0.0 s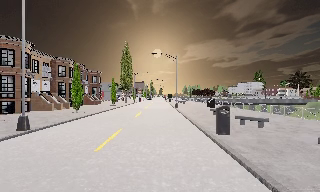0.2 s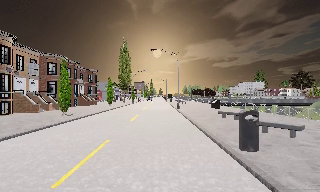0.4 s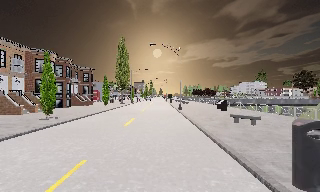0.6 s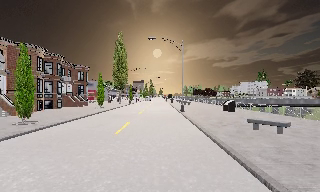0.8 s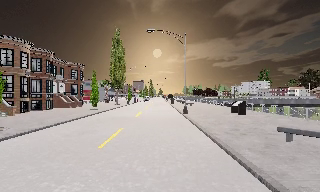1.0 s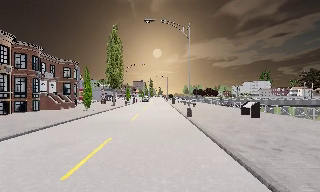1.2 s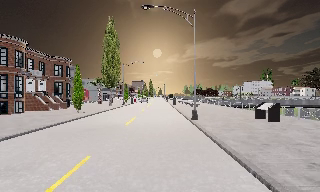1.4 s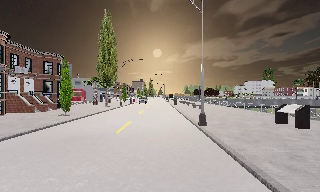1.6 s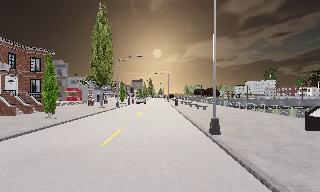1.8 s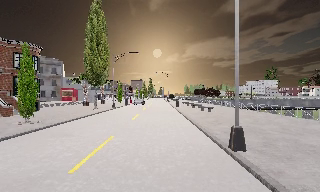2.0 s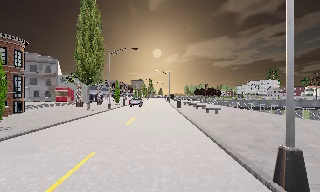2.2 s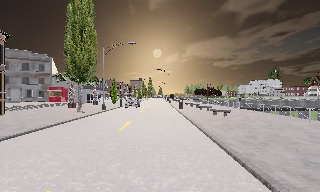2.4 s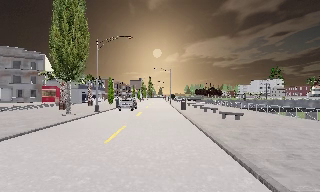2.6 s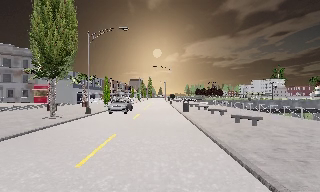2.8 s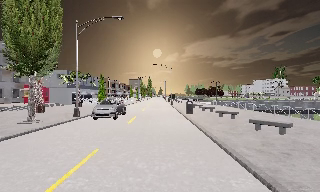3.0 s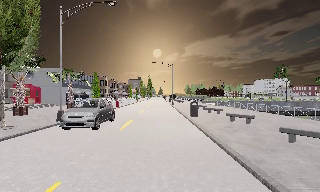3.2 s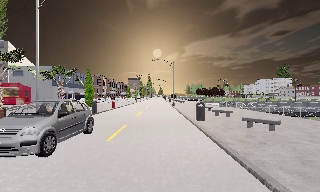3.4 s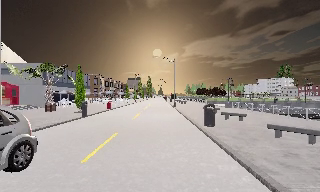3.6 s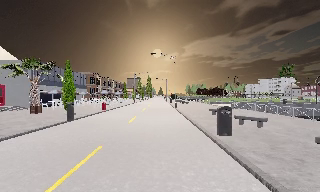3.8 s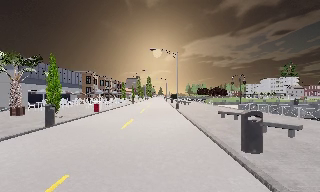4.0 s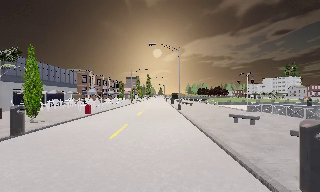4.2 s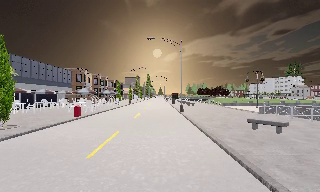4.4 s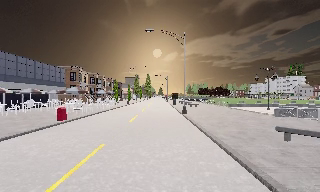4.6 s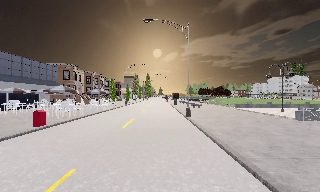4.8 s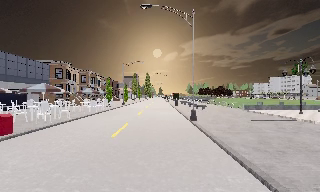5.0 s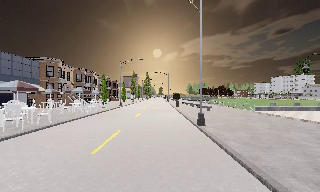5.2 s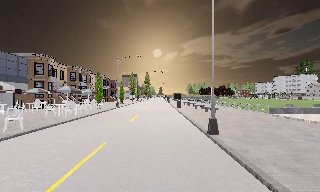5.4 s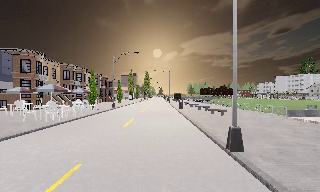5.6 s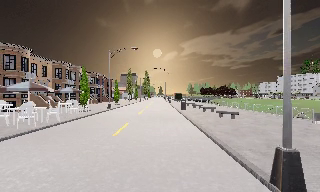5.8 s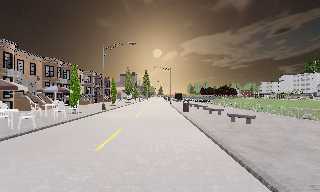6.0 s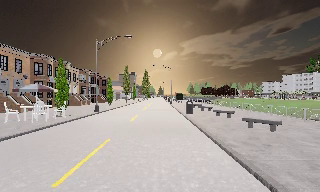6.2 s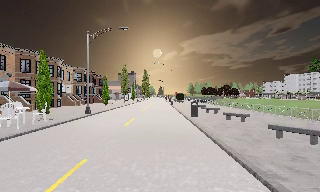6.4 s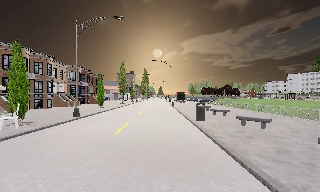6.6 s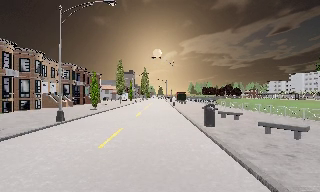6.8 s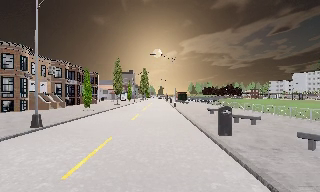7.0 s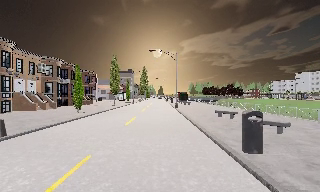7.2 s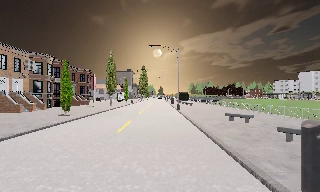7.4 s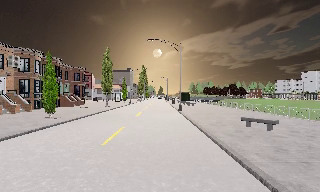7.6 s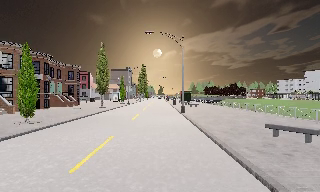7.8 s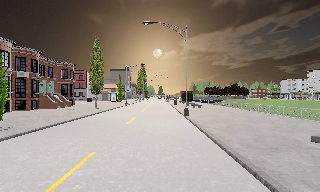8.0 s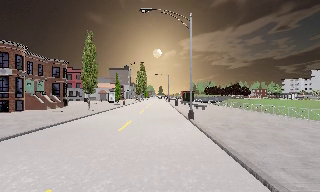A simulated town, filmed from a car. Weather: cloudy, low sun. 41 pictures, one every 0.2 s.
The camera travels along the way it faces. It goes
forward.
0.0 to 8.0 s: The camera travels forward, about 80 m, so what stands in front looms larger.
The film runs forward here.
